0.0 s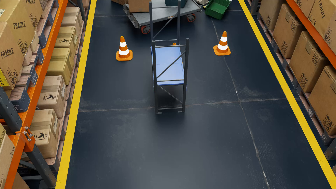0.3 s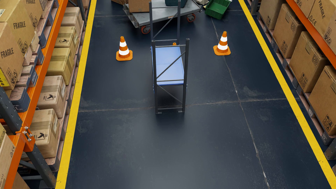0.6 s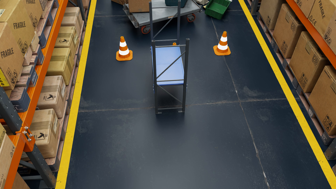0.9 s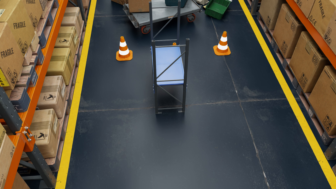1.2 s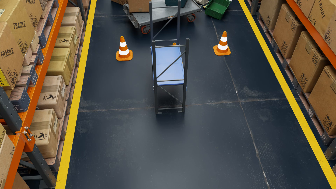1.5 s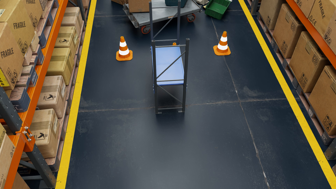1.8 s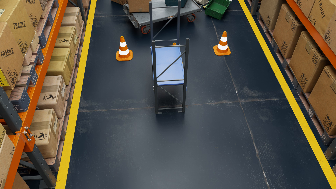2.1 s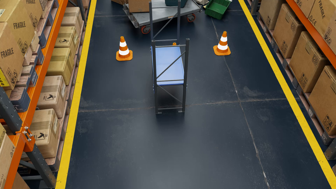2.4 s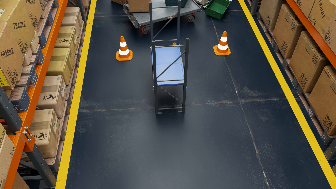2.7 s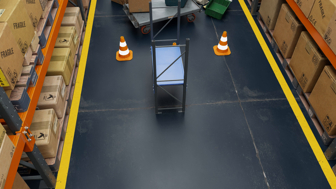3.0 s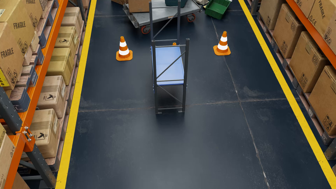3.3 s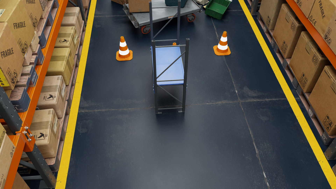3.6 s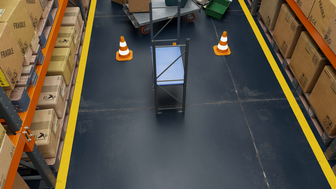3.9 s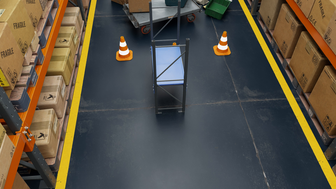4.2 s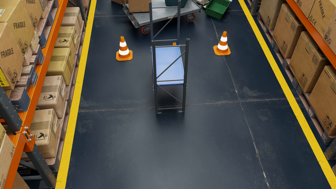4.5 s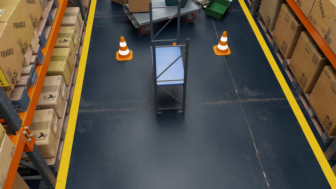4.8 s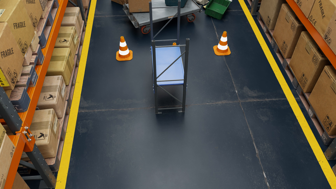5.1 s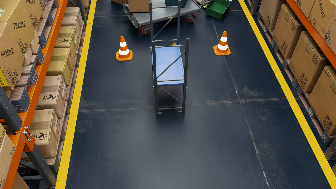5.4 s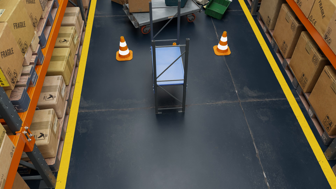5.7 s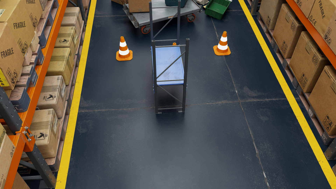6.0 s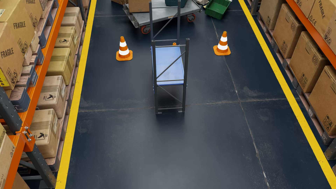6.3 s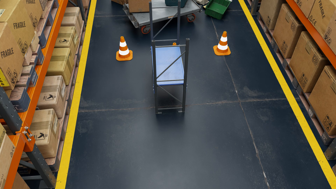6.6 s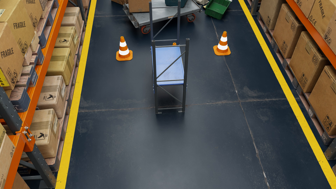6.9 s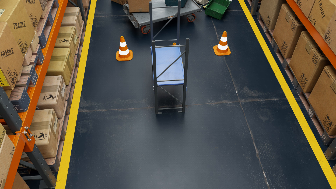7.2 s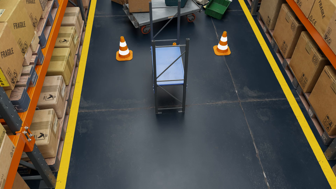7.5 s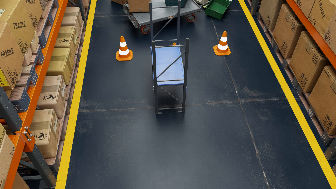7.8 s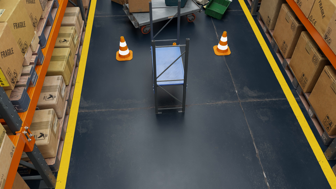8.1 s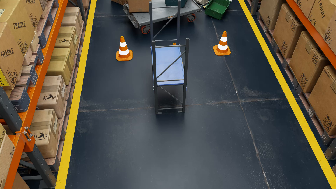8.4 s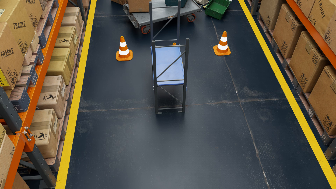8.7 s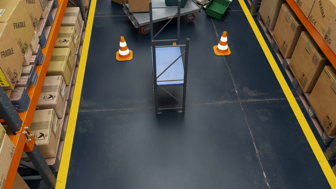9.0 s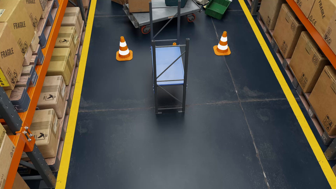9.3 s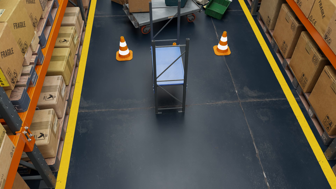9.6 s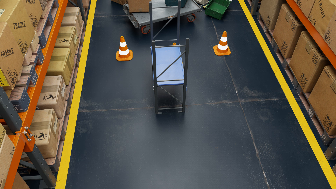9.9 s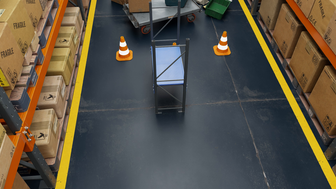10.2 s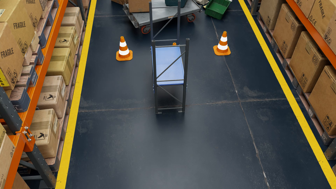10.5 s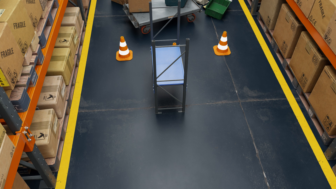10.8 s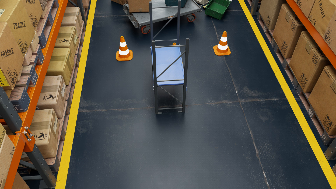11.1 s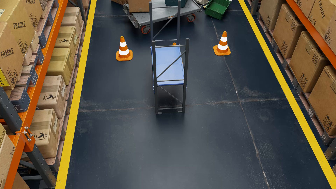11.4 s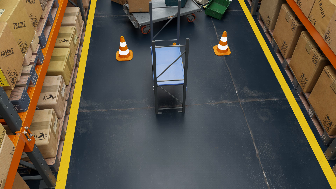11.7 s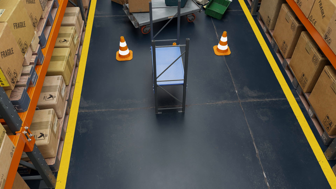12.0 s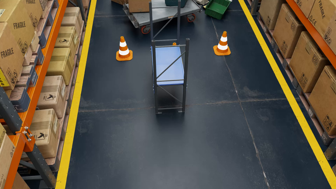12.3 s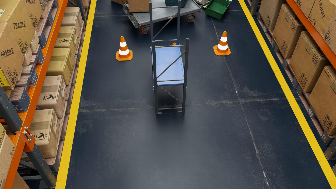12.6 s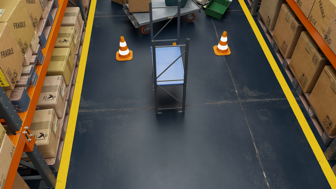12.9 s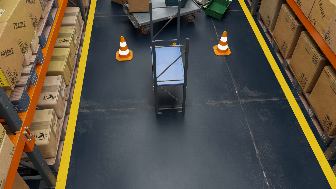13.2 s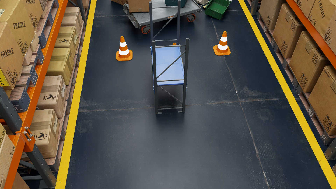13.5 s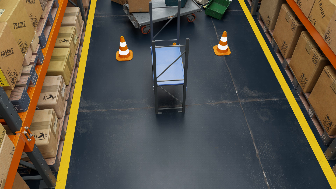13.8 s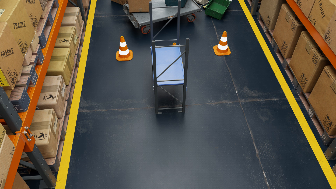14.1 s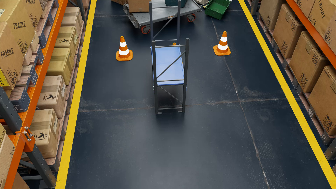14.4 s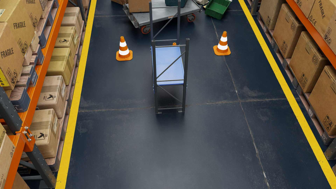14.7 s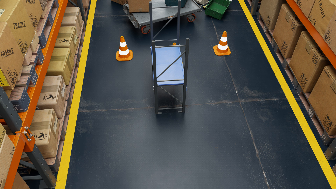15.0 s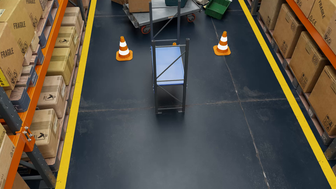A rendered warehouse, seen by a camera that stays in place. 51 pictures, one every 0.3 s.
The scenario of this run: A forklift runs into an object in its way.
